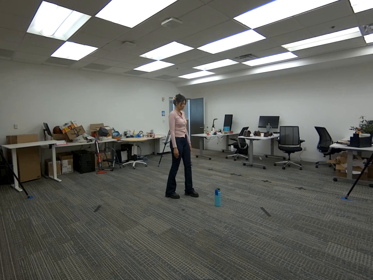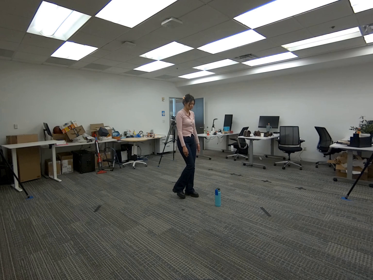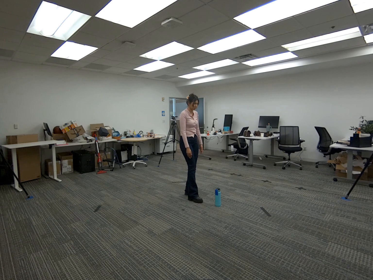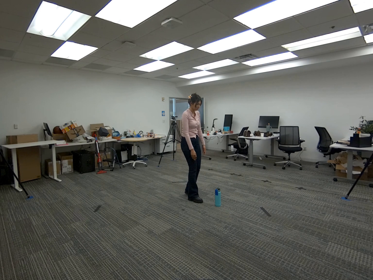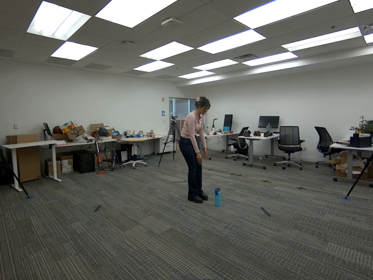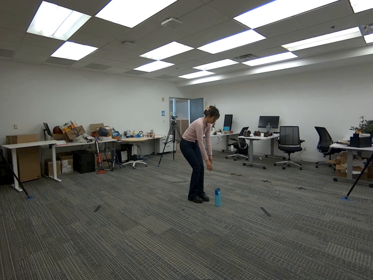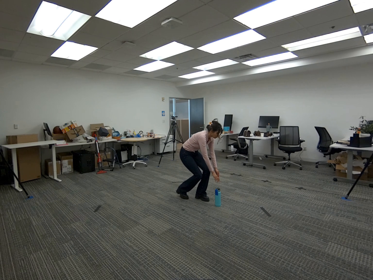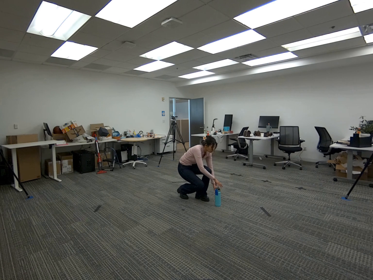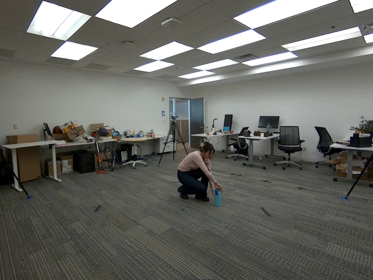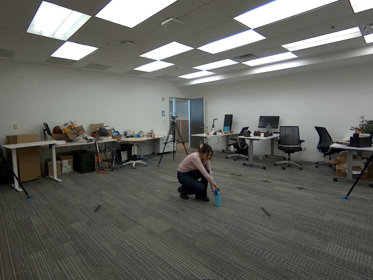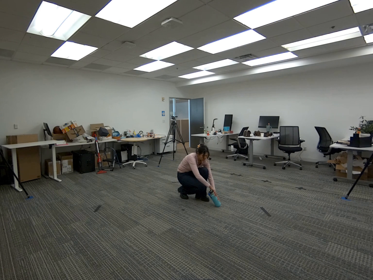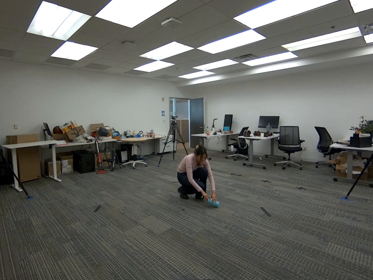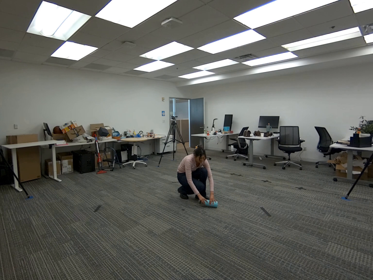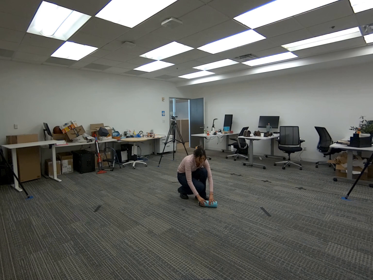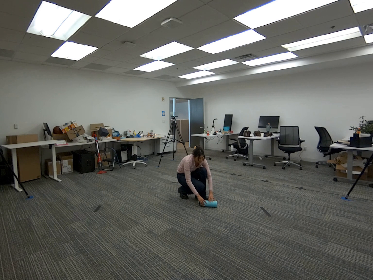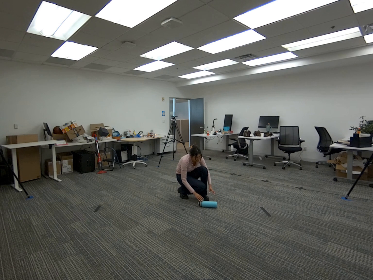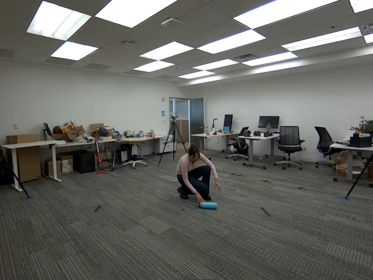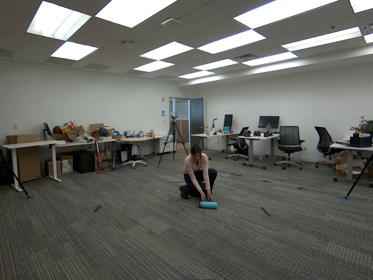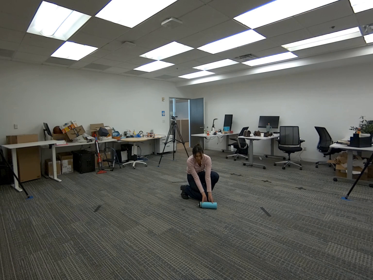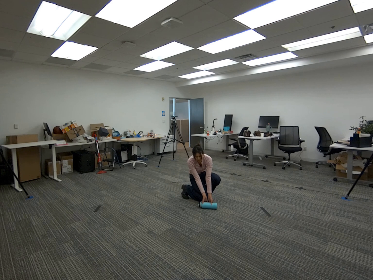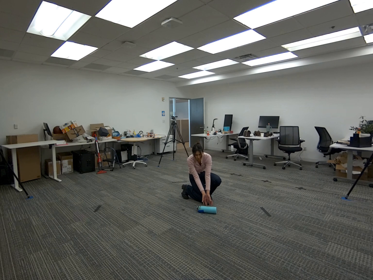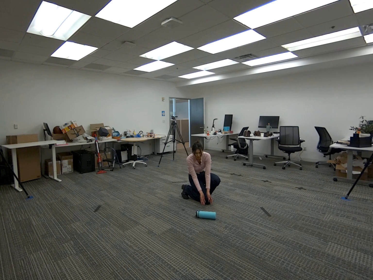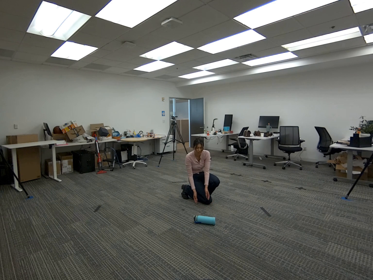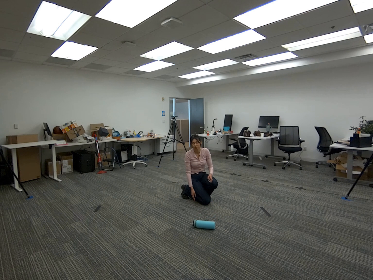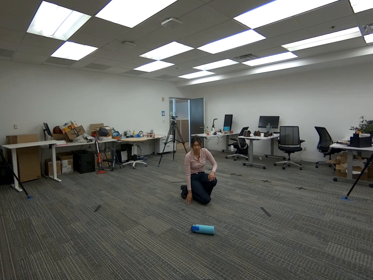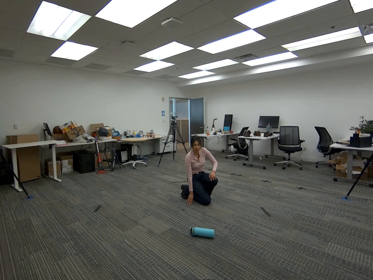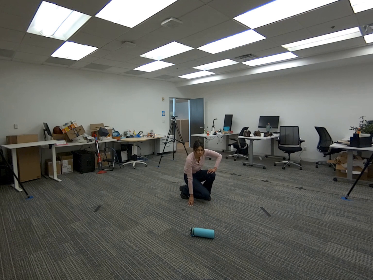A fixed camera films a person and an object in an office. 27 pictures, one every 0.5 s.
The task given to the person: Walk to the cyan water bottle on the ground, use both of your hands to place the bottle sideways and gently push the bottle to roll it across the ground.
